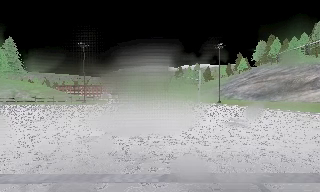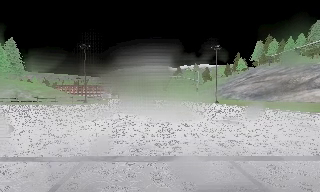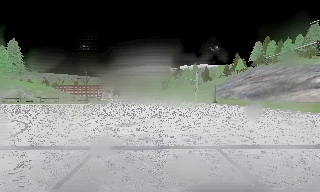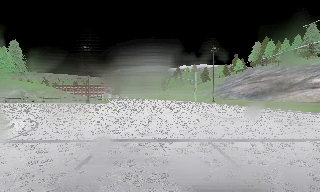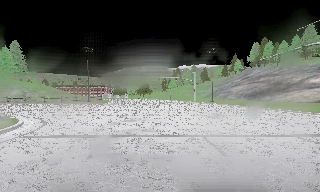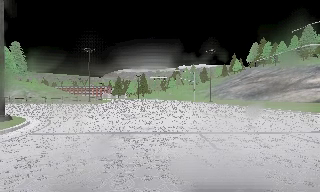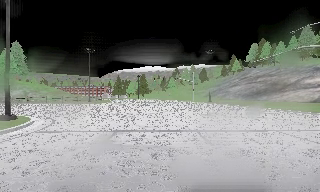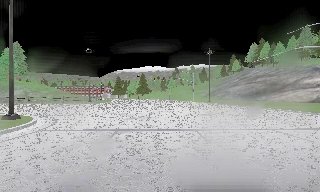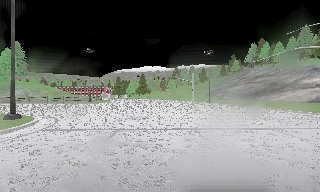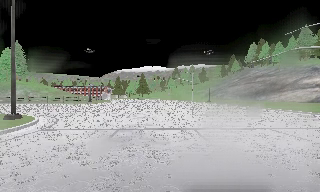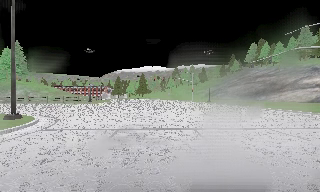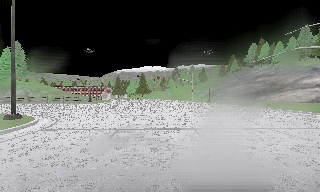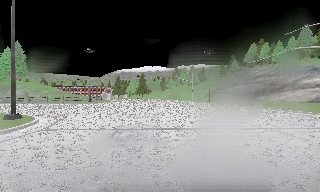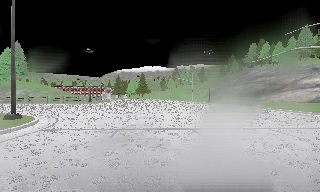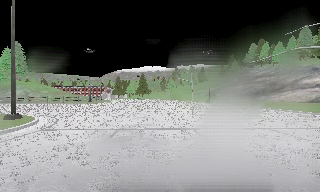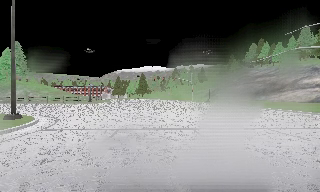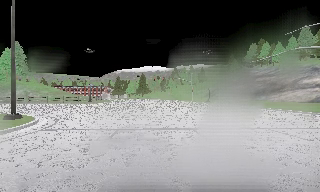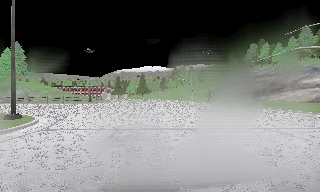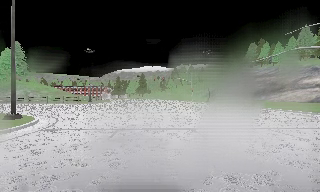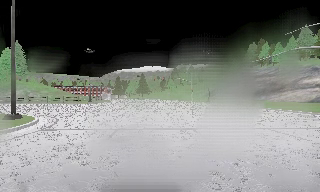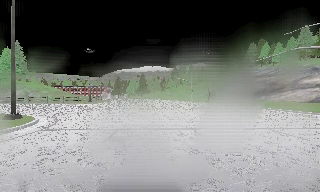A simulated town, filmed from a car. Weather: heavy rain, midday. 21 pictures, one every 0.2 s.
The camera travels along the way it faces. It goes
backward.
0.0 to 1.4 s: The camera travels backward, about 4.5 m, so what stands in front gets smaller. It loses speed.
1.4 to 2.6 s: The camera shifts only a little, or ends up much as it began.
2.6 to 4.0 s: The camera keeps its place and its aim.
The film runs backward here.
